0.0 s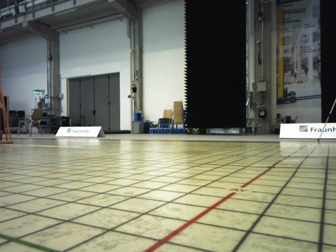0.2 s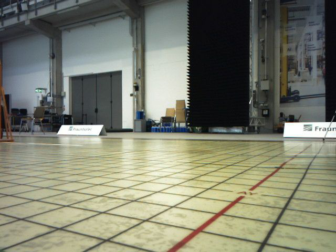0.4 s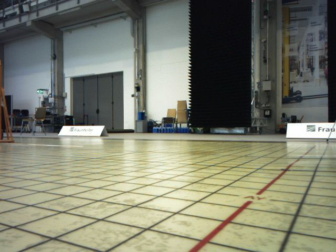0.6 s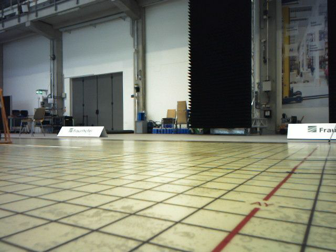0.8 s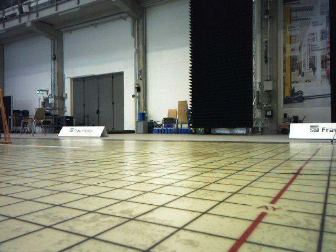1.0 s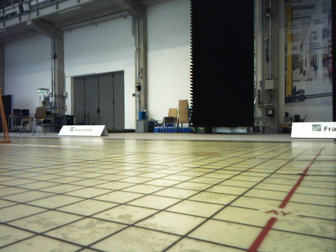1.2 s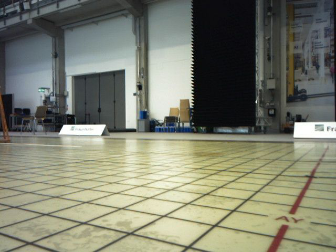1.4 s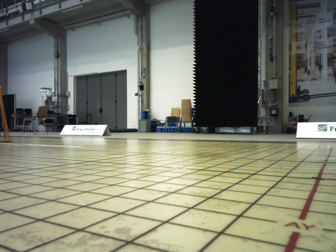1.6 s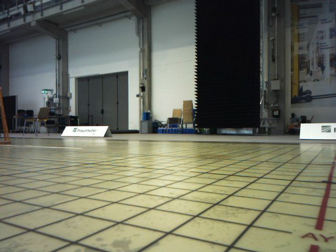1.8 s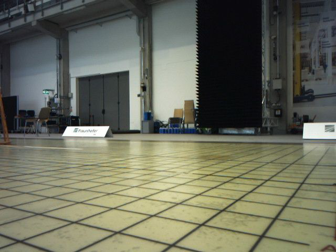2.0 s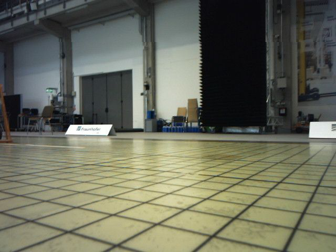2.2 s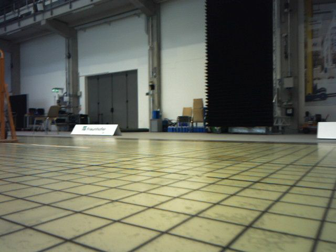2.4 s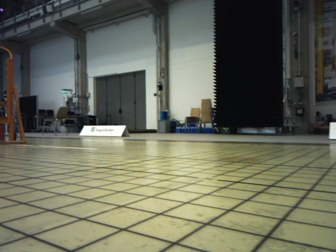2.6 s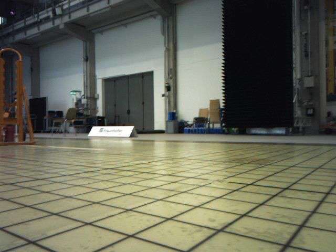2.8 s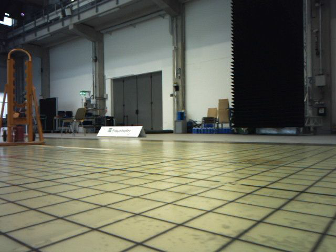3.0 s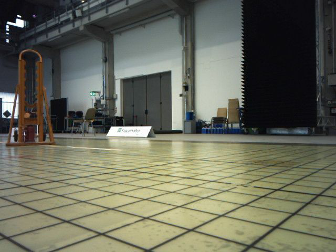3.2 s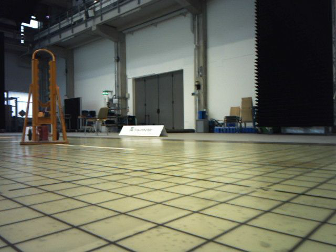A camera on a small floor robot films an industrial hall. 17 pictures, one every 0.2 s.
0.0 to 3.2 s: The scene slides to the right, as the camera pans about 10 degrees to its left. It travels forward, about 0.6 m, so what stands in front looms larger.
The film runs forward here.
